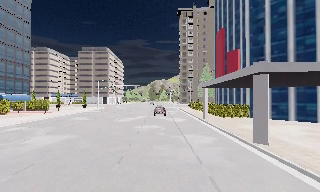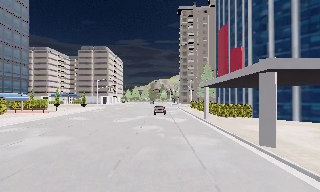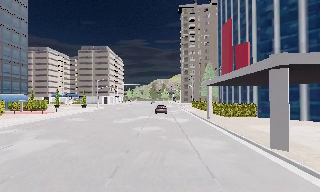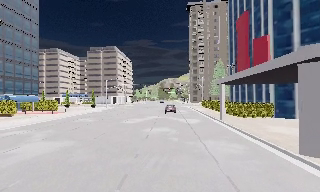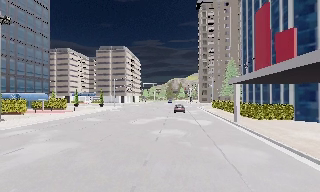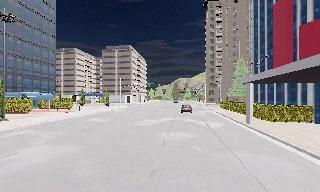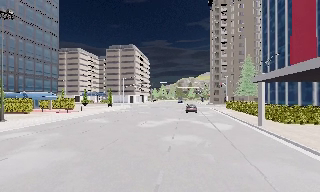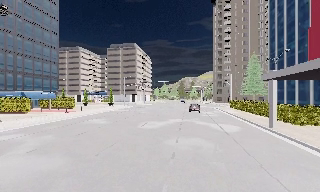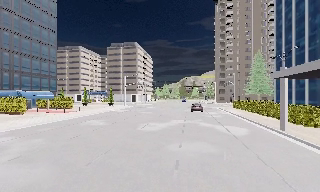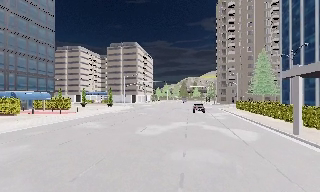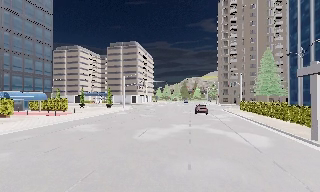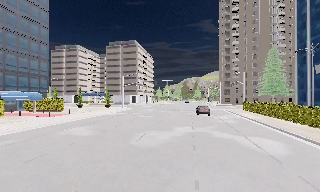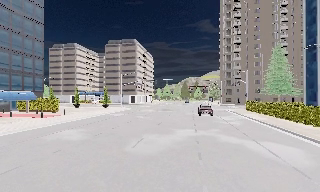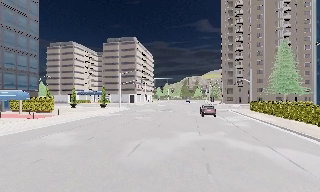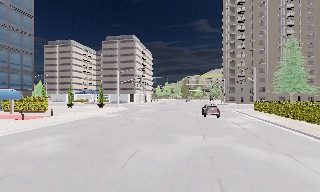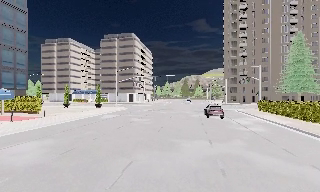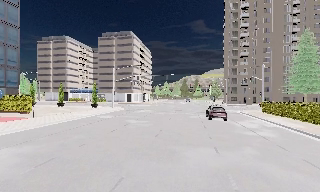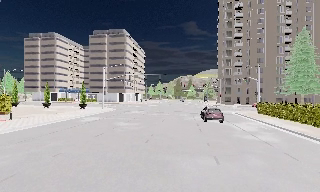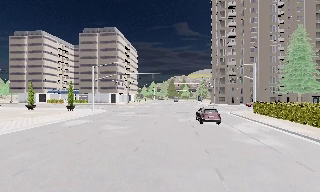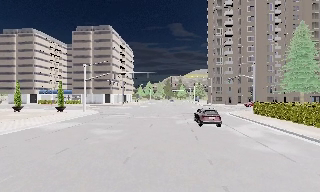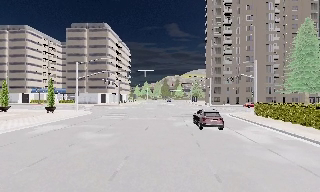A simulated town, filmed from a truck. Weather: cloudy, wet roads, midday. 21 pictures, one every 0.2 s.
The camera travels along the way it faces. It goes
forward.
0.0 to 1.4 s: The camera pans to its left, which is counterclockwise from overhead, by about 10 degrees. It travels forward, about 6 m, so what stands in front looms larger. It gains speed.
1.4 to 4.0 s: The camera travels forward, about 16 m, so what stands in front looms larger.
The film runs forward here.
